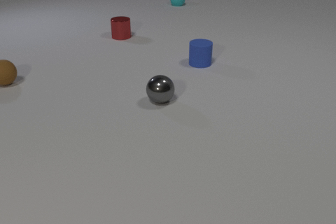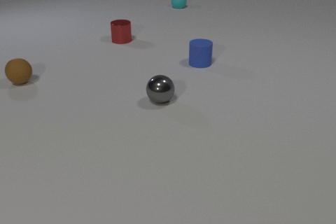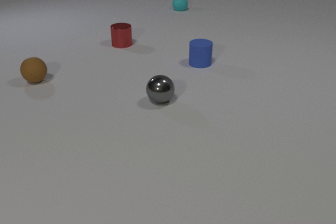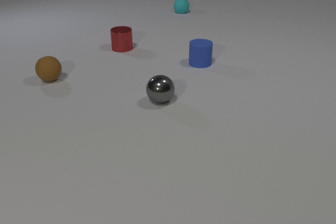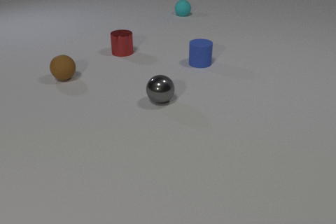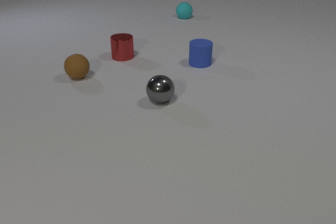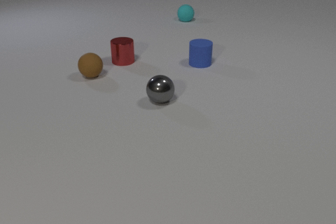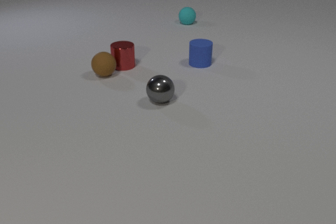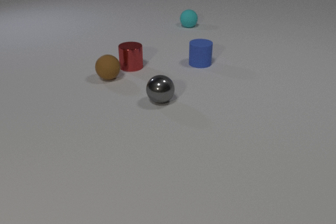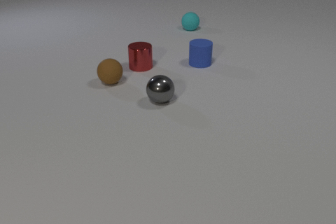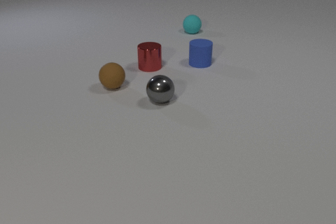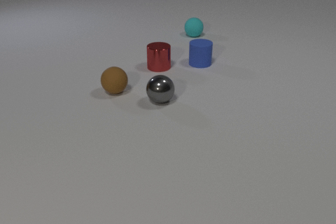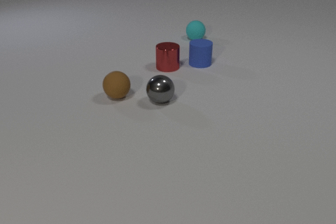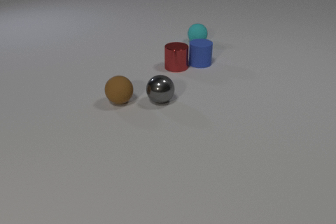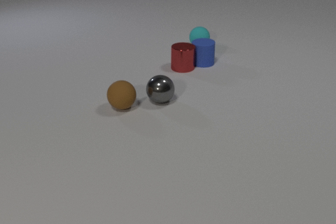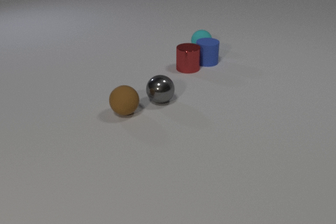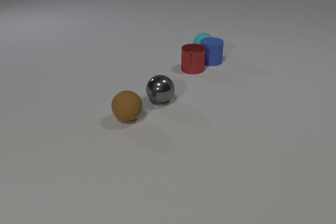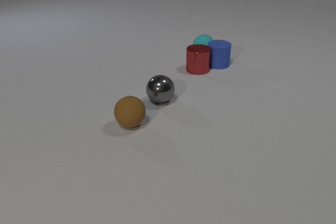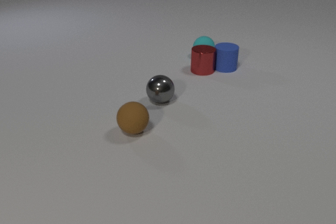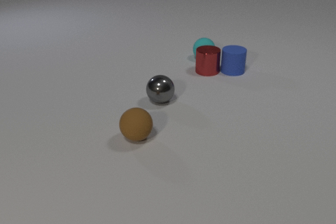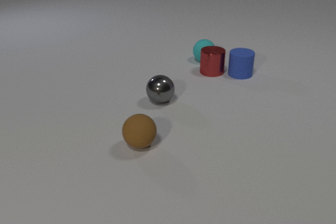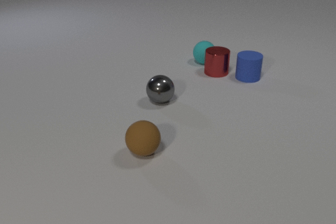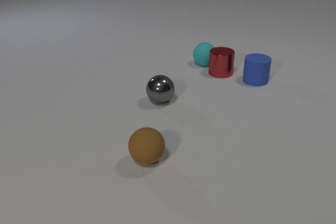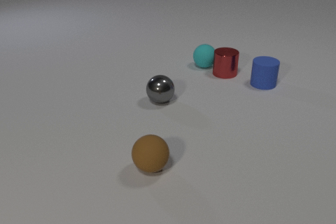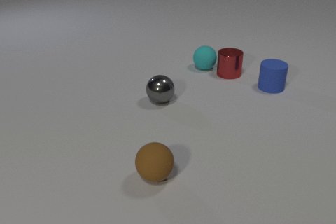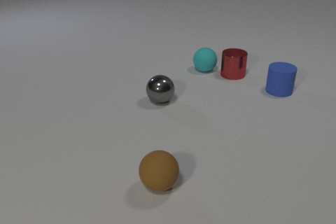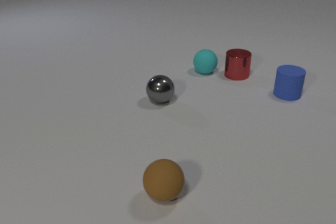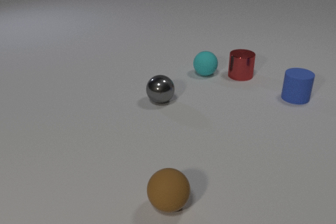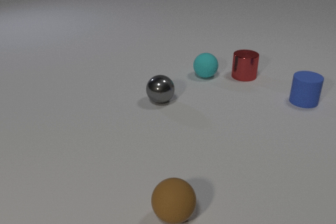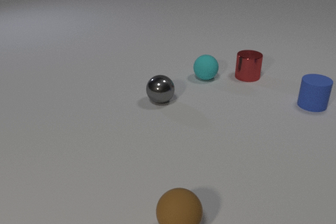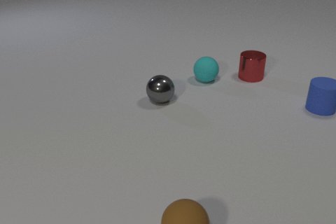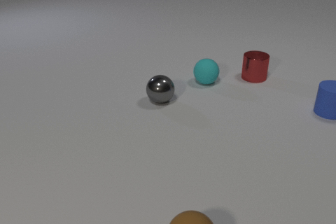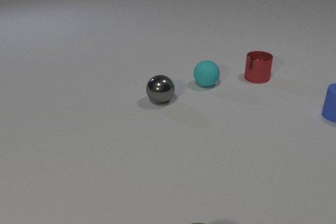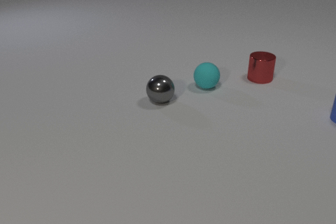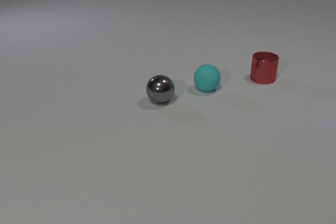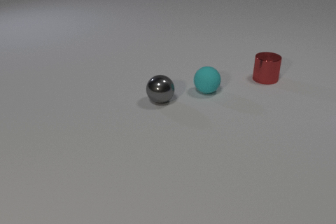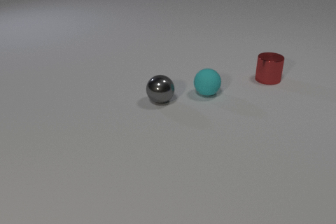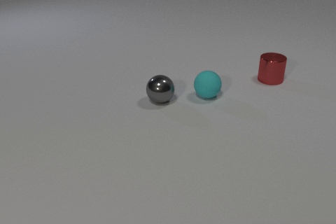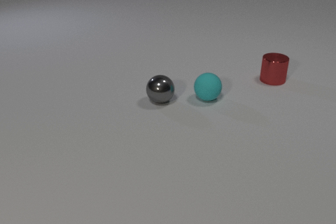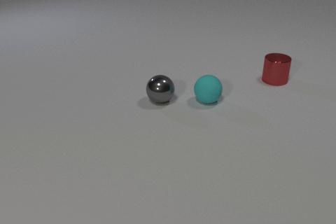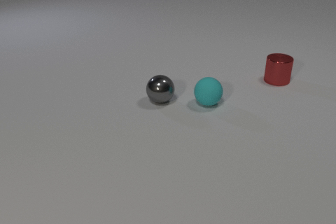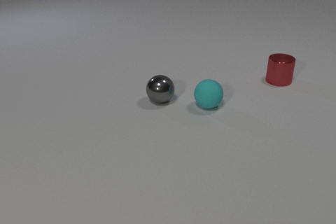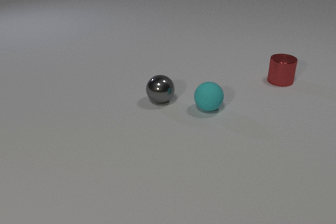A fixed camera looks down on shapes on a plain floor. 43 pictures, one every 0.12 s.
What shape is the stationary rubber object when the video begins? cylinder.
What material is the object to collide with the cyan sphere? rubber.
What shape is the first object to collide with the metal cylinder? sphere.
0.00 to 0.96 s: The red metal cylinder slides toward the camera. The brown rubber sphere rolls to the right. The cyan rubber sphere rolls toward the camera. The red metal cylinder and the brown rubber sphere collide.
0.96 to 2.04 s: The red metal cylinder slides to the right. The brown rubber sphere rolls toward the camera. The blue rubber cylinder slides to the right. The cyan rubber sphere rolls toward the camera. The red metal cylinder and the blue rubber cylinder collide. The blue rubber cylinder and the cyan rubber sphere collide.
2.04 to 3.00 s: The red metal cylinder slides to the right. The brown rubber sphere rolls toward the camera. The blue rubber cylinder slides to the right and toward the camera. The cyan rubber sphere rolls toward the camera.
3.00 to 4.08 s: The red metal cylinder slides to the right. The brown rubber sphere rolls toward the camera, leaves at the bottom edge. The blue rubber cylinder slides to the right and toward the camera, leaves at the right edge. The cyan rubber sphere rolls toward the camera.
4.08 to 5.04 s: The red metal cylinder slides to the right. The cyan rubber sphere rolls toward the camera.
